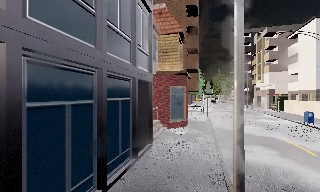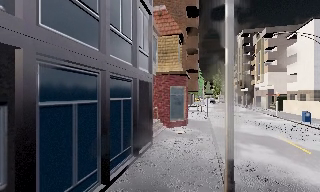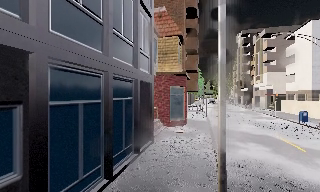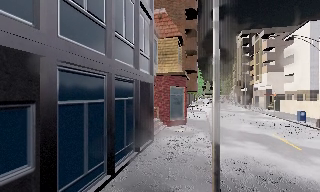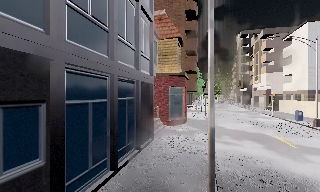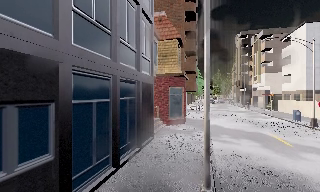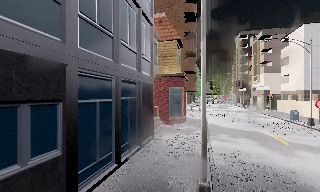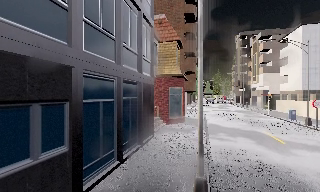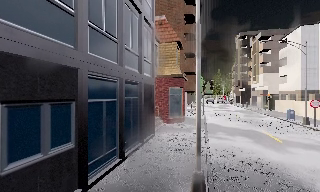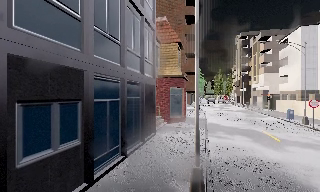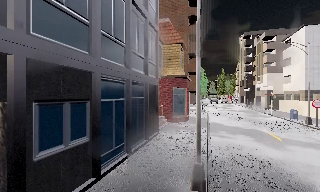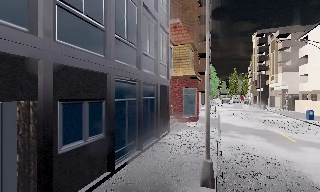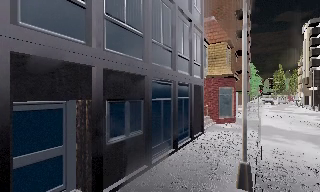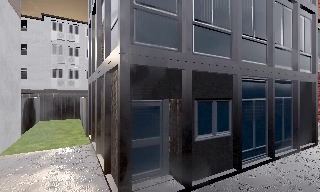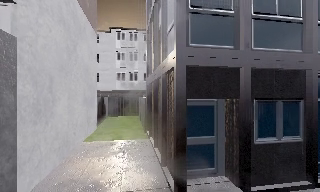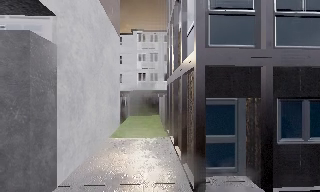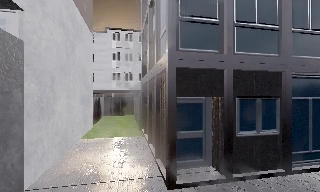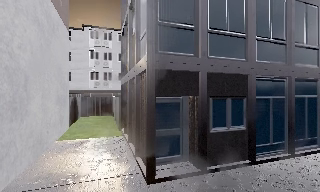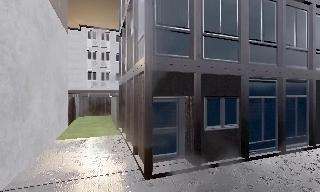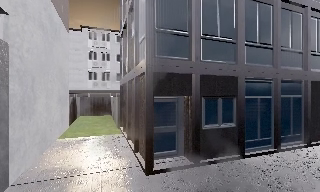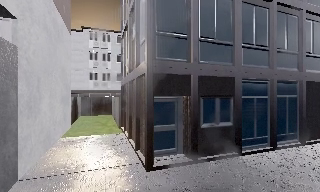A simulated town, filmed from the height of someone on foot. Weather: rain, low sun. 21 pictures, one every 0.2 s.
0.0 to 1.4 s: The camera travels backward, about 2 m, so what stands in front gets smaller.
1.4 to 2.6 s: The scene slides to the right, as the camera pans about 45 degrees to its left. It travels backward, about 1.5 m.
2.6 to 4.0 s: The camera travels backward, about 2 m, so what stands in front gets smaller.
The film runs backward here.
